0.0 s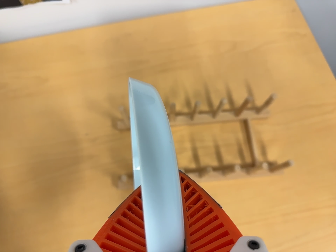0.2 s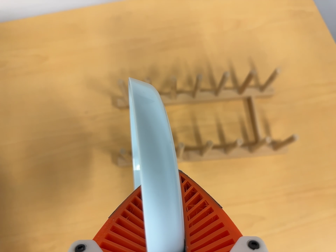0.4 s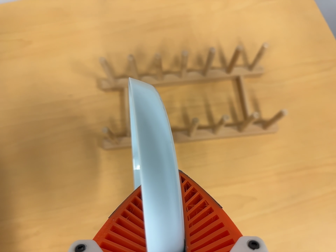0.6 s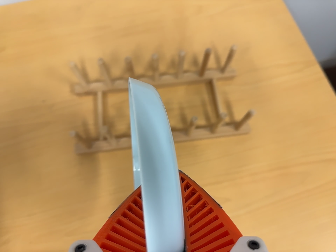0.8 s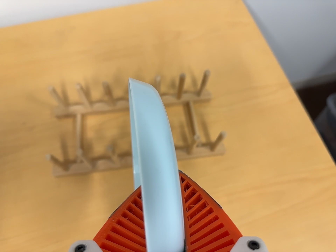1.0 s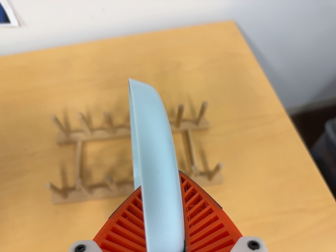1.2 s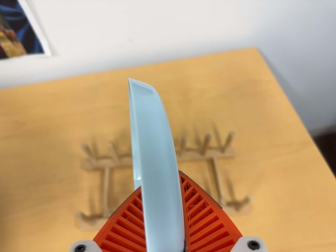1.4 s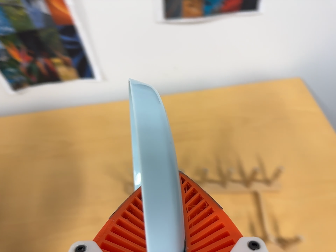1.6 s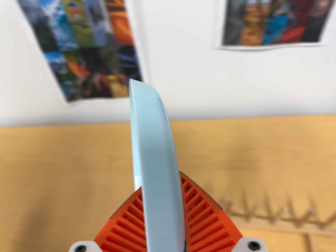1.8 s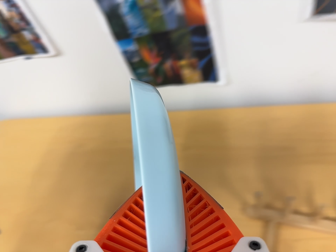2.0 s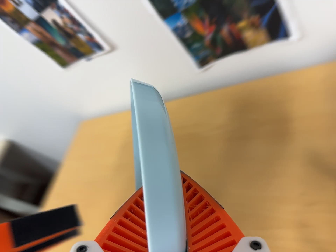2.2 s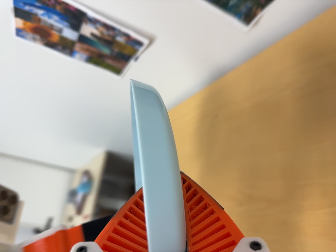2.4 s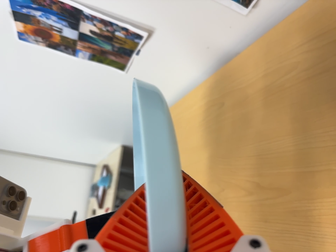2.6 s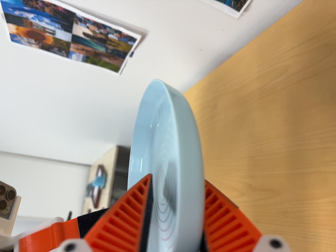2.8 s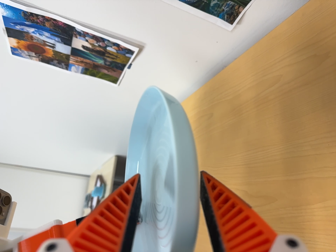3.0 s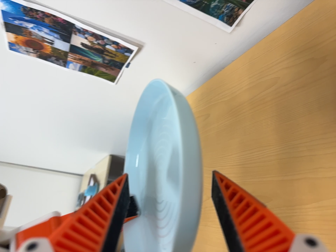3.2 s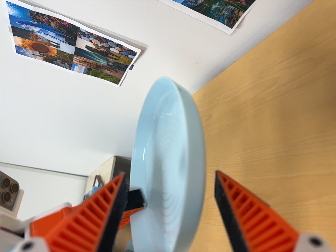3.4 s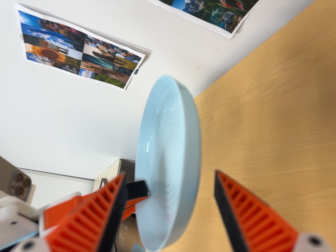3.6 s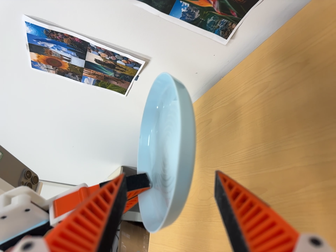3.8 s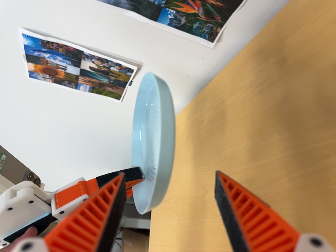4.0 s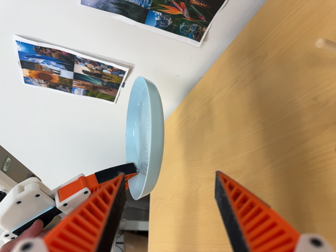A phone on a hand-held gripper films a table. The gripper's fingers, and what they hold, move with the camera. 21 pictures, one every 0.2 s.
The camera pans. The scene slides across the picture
to the right.
0.0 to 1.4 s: The camera's aim tips toward the top of its view by about 15 degrees, and the scene shifts downward.
1.4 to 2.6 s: The camera pans to its left by about 65 degrees. It travels forward and to its right, about 14 cm. It rolls about its line of sight by about 20 degrees, and the scene rotates counterclockwise.
2.6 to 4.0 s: The camera travels backward and toward the bottom of its view, about 12 cm, so what stands in front gets smaller. Its aim tips toward the top of its view by about 10 degrees.
The film runs backward here.
